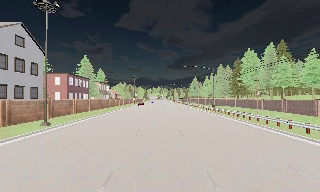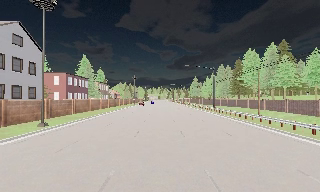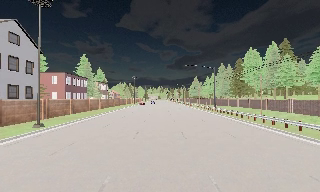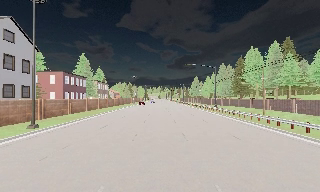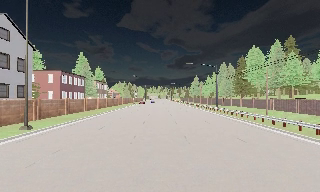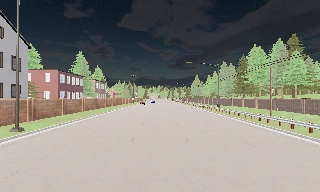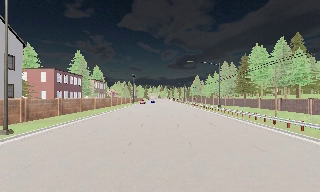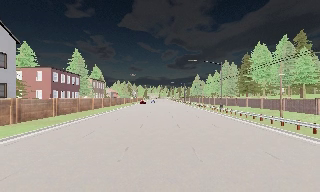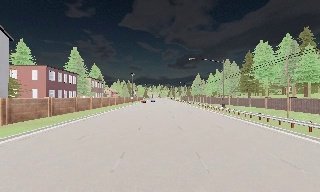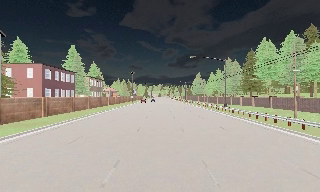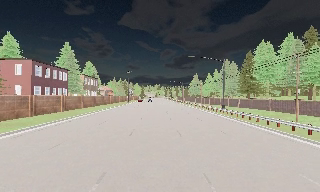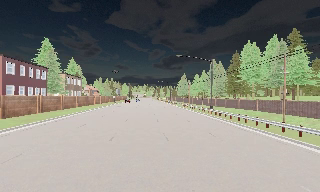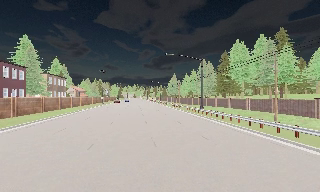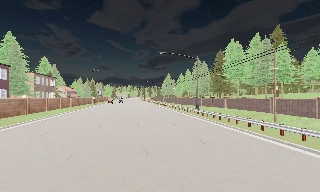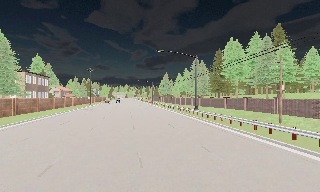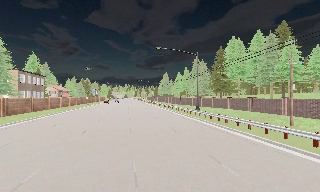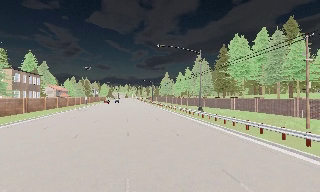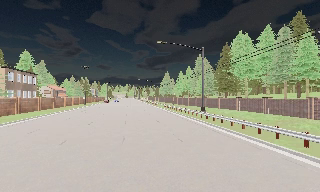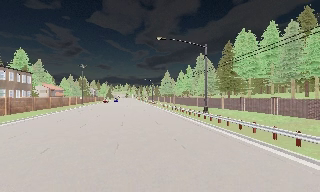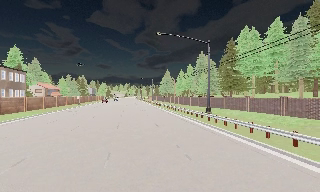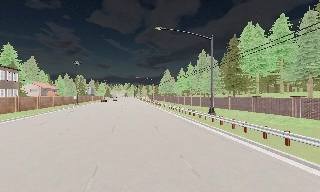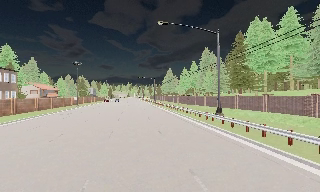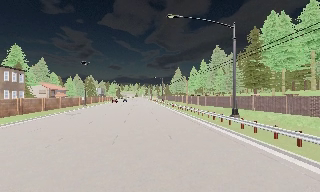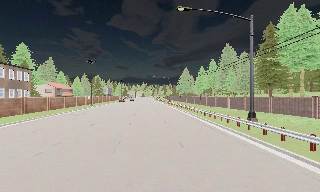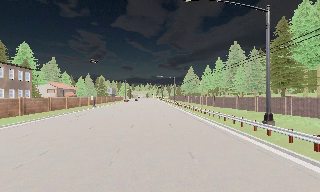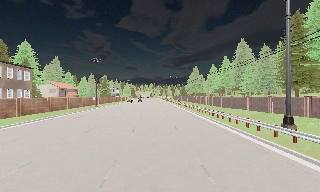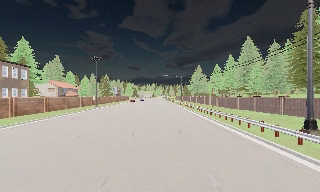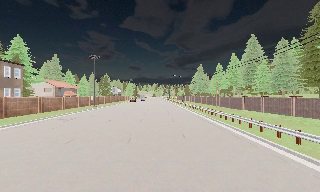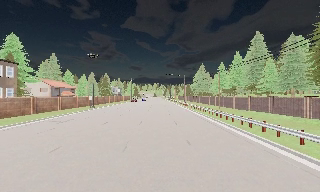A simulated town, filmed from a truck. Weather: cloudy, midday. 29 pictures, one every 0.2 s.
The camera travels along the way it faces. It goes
forward.
0.0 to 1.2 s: The camera travels forward, about 4 m, so what stands in front looms larger. It gains speed.
1.2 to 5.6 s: The camera travels forward, about 30 m, so what stands in front looms larger.
The film runs forward here.
